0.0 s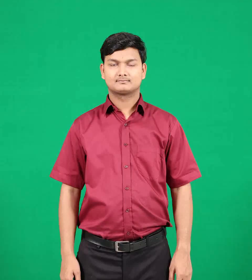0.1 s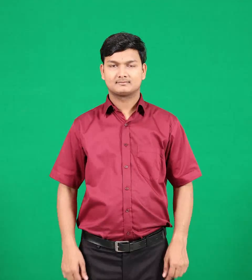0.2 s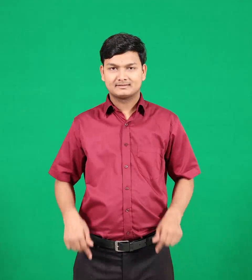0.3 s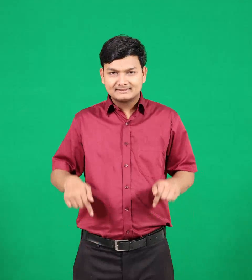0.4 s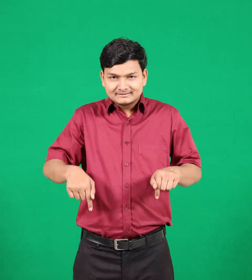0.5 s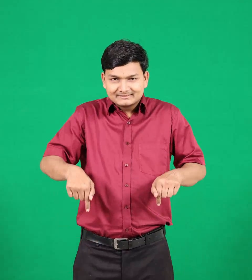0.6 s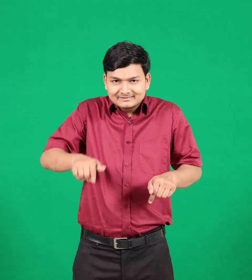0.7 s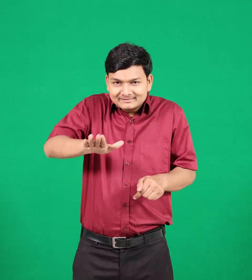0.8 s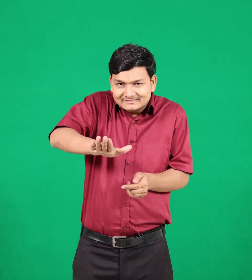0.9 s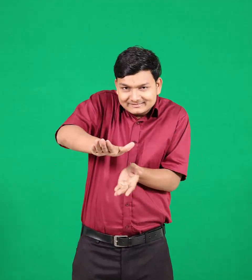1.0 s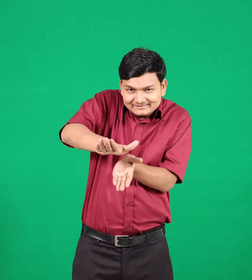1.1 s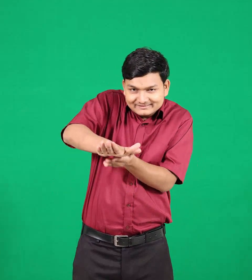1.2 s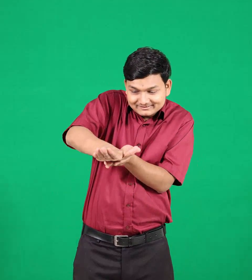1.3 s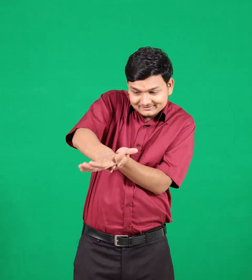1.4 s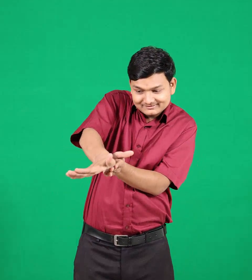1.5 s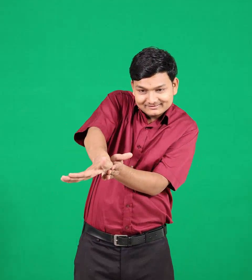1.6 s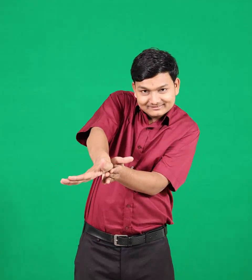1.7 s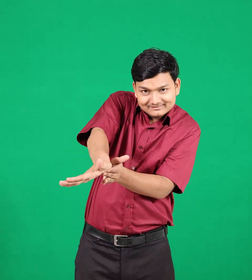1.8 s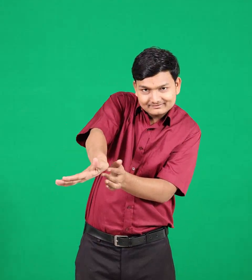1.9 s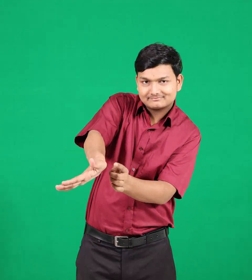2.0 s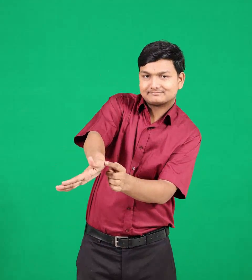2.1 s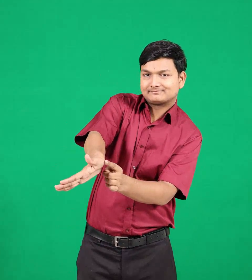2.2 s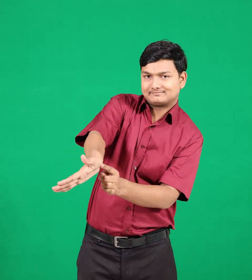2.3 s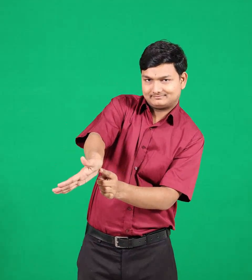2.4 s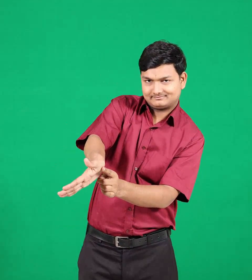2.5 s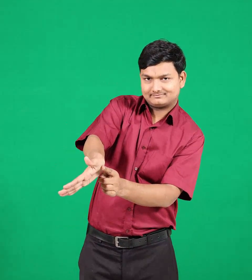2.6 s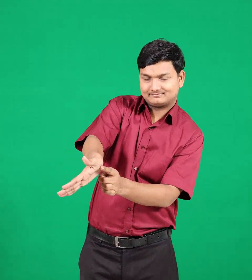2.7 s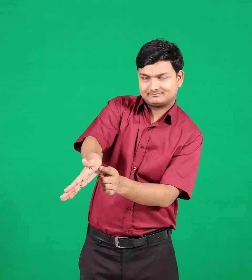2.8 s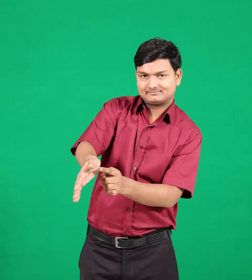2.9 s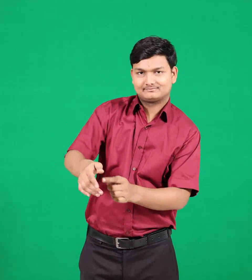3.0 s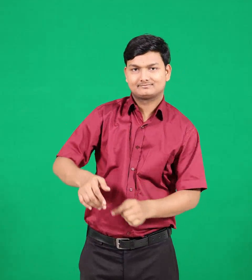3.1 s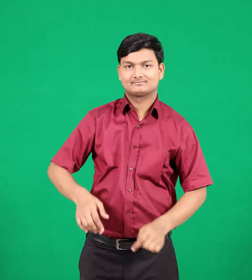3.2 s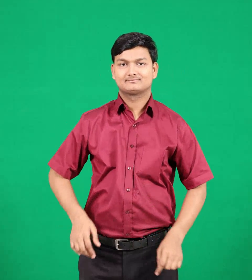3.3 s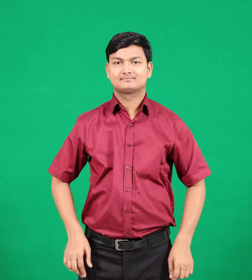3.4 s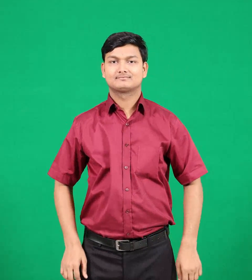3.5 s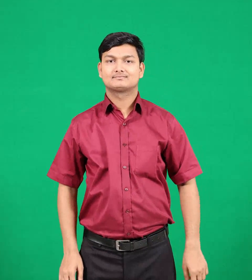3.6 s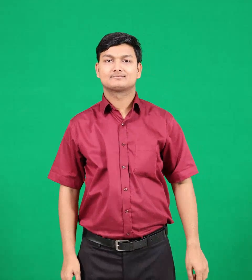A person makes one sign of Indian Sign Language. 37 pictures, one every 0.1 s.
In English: heel
